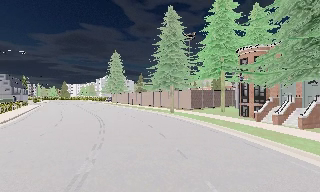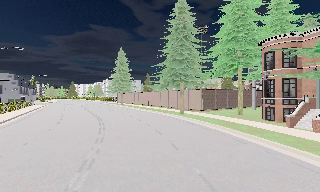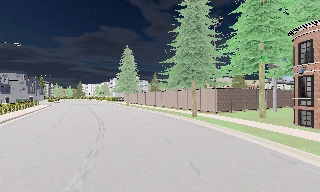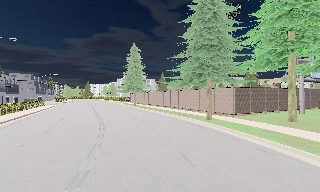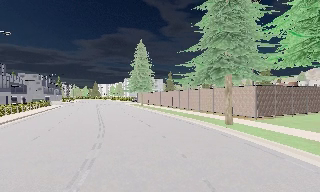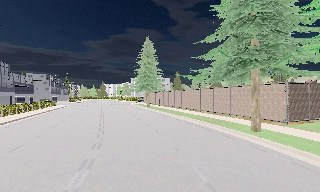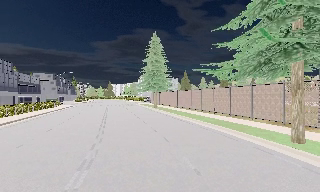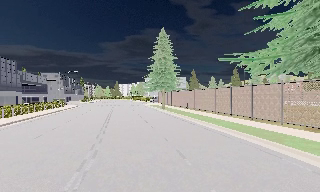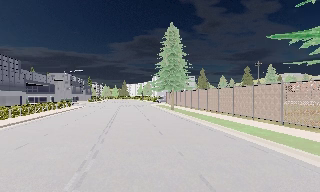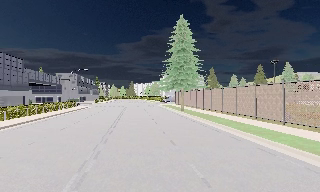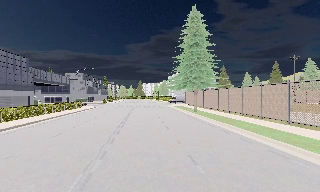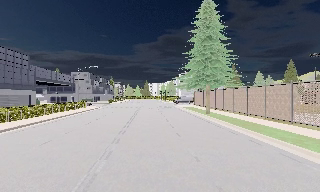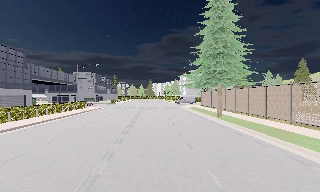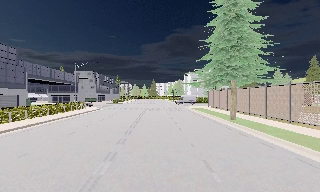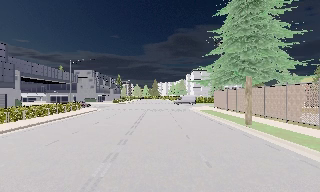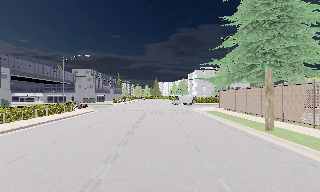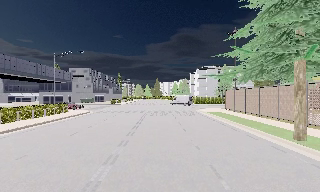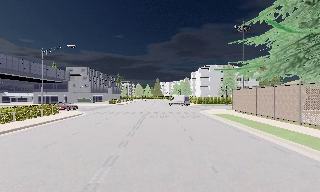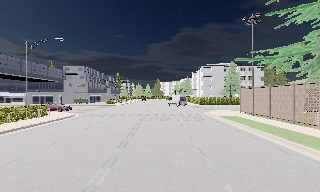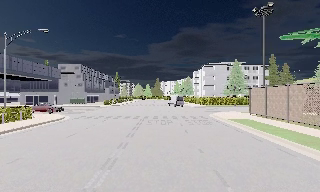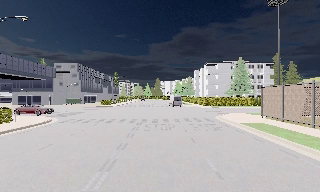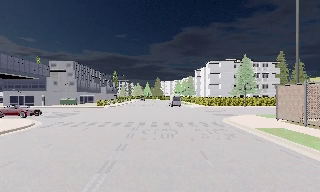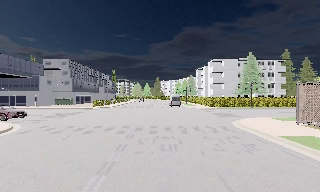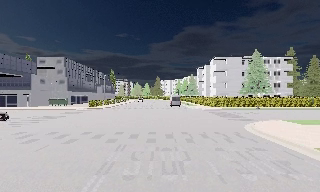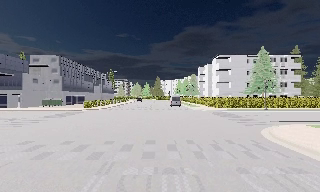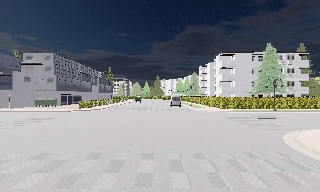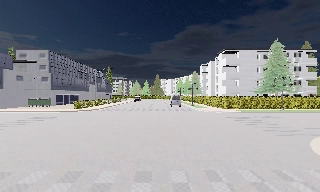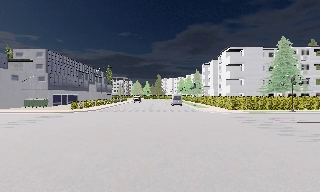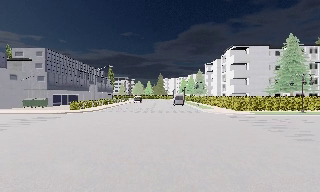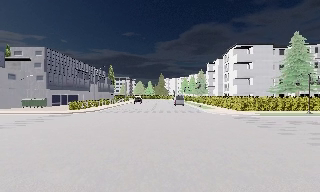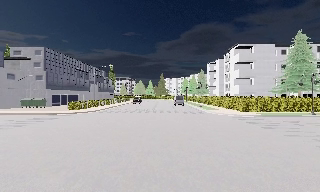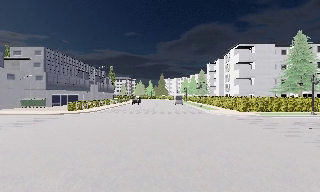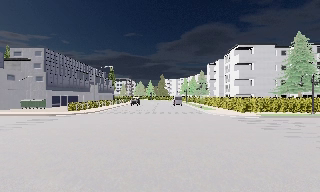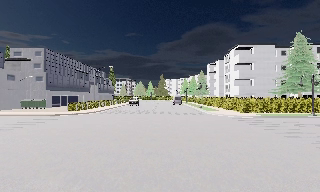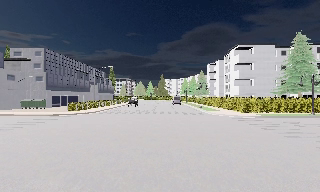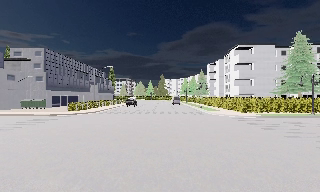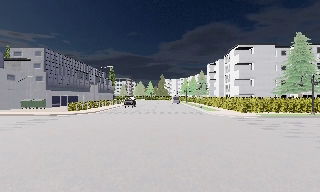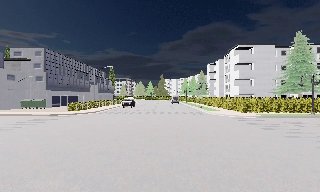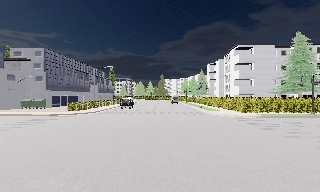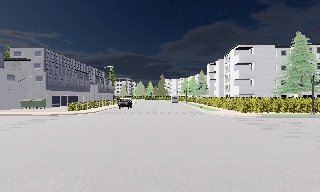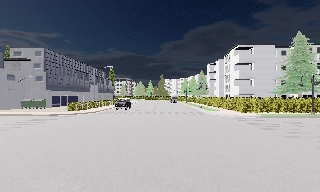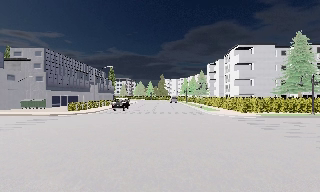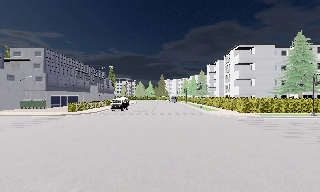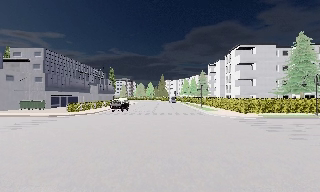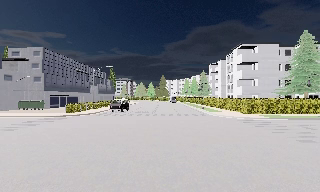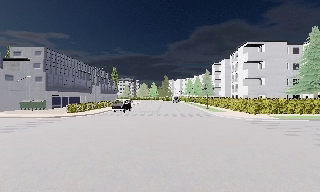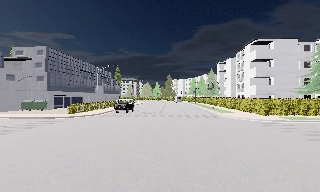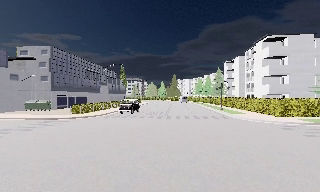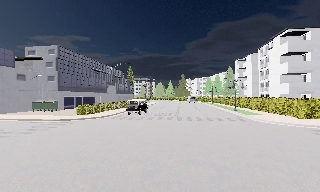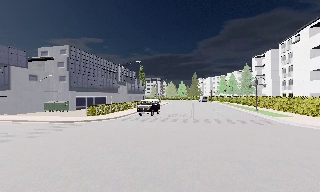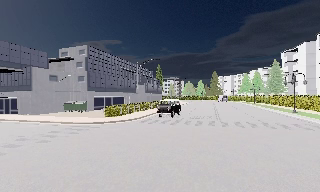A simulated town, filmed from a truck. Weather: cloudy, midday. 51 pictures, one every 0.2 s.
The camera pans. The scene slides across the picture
to the right.
The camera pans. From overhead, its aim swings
counterclockwise.
0.0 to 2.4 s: The camera swings to its left by about 30 degrees, and the scene slides to the right. It travels forward, about 25 m, so what stands in front looms larger.
2.4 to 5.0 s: The camera travels forward, about 25 m, so what stands in front looms larger.
5.0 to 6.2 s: The camera travels forward, about 5 m, so what stands in front looms larger. It loses speed.
6.2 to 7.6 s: The camera keeps its place and its aim.
7.6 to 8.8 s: The camera travels forward, about 1 m, so what stands in front looms larger. It gains speed.
8.8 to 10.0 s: The scene slides to the right, as the camera pans about 15 degrees to its left. It travels forward, about 7 m, so what stands in front looms larger. It gains speed.
The film runs forward here.
